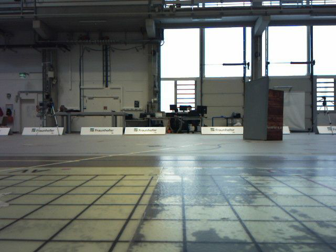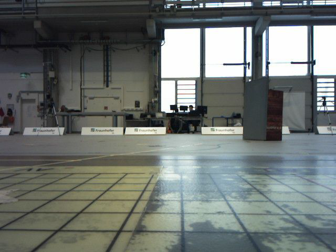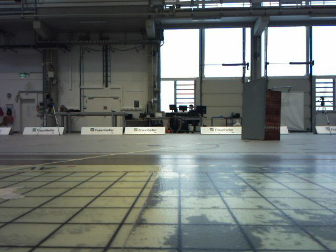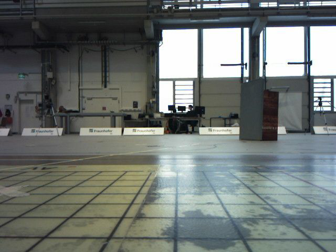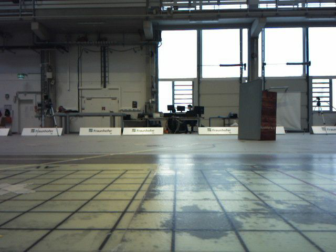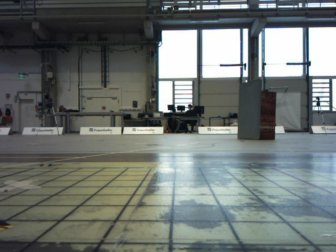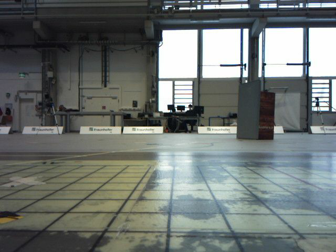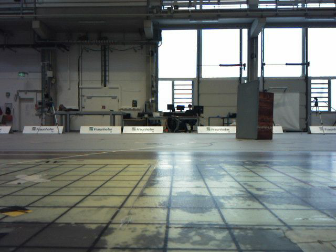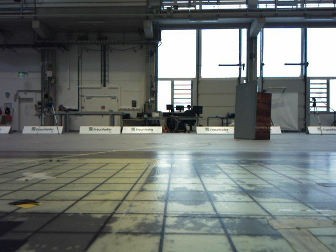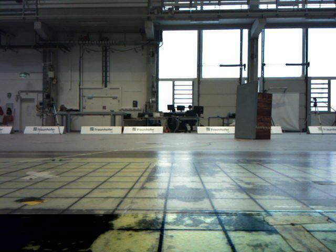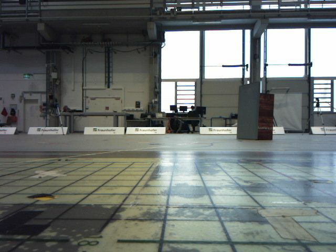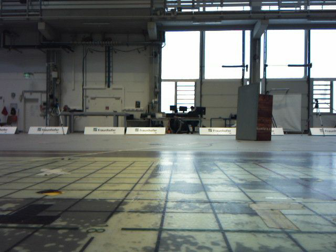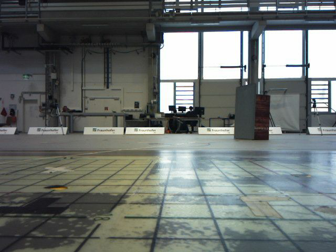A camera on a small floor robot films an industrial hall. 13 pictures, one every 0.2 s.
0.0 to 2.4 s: The camera travels backward, about 0.5 m, so what stands in front gets smaller.
The film runs backward here.
